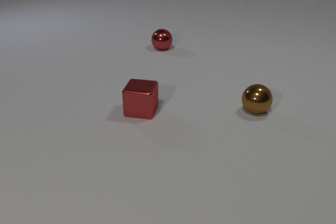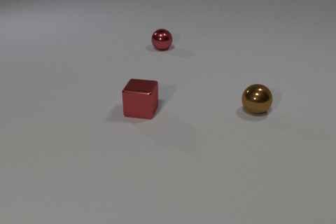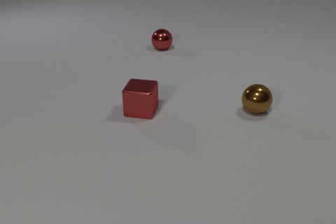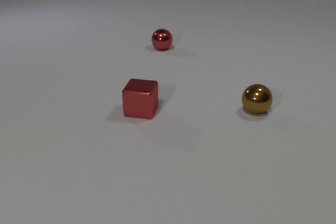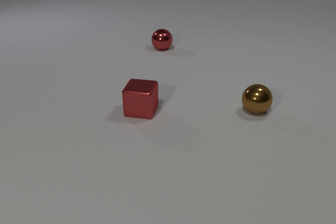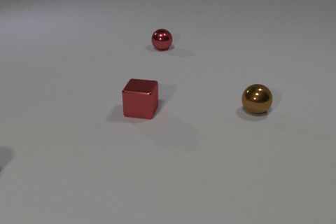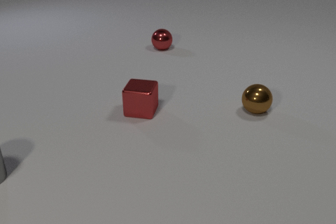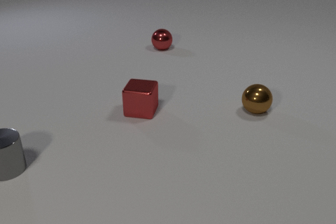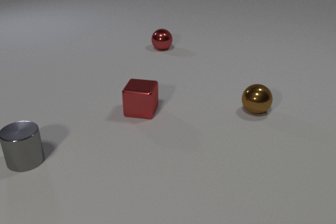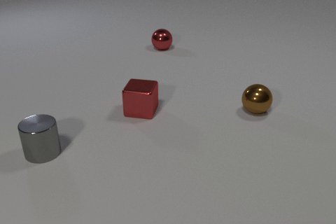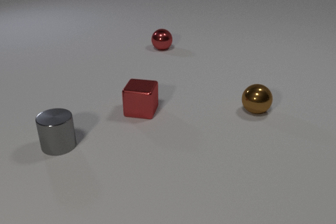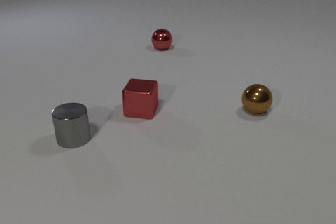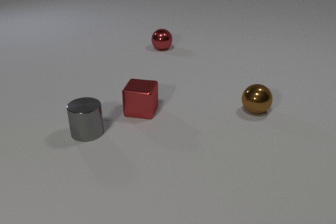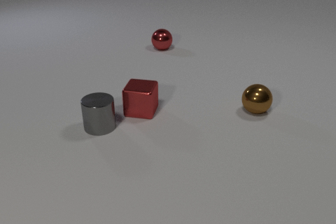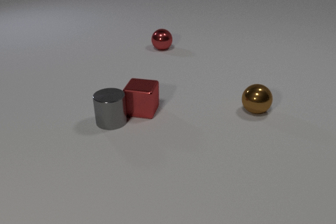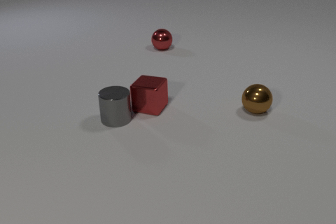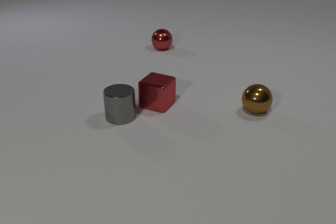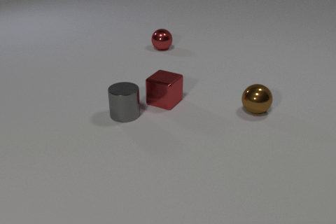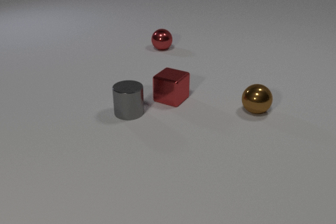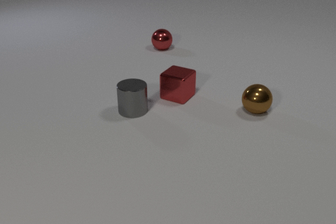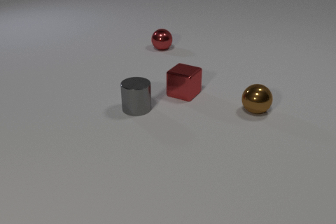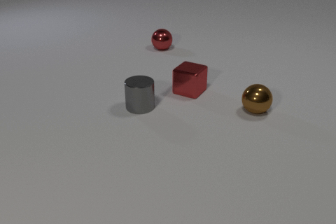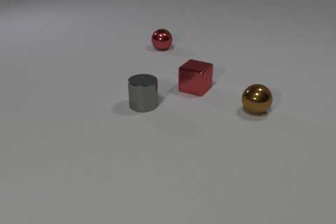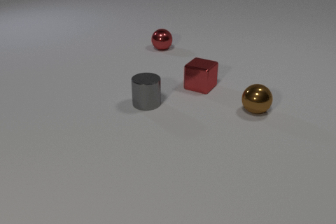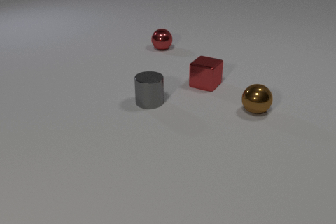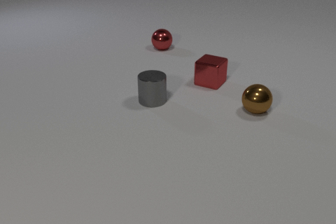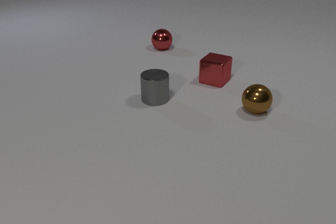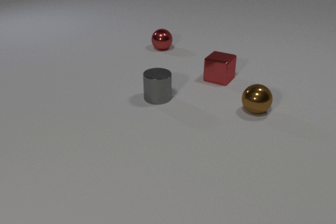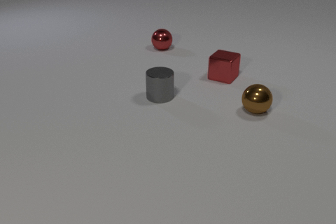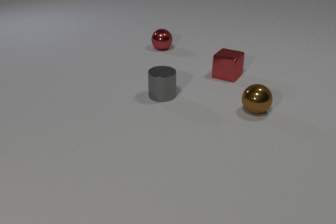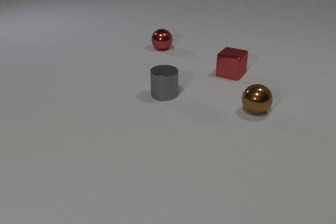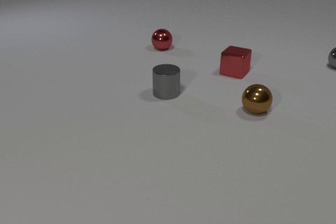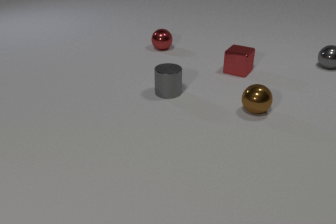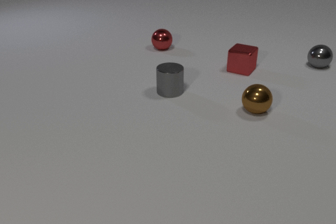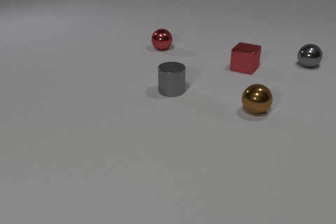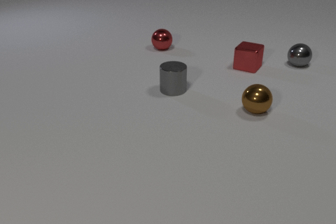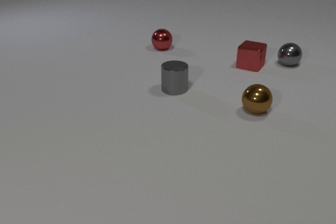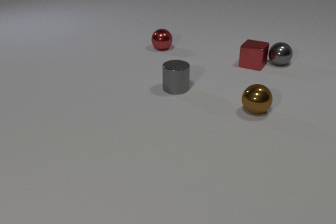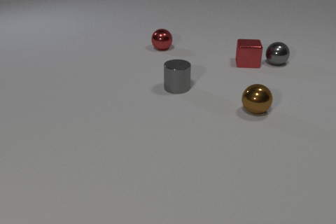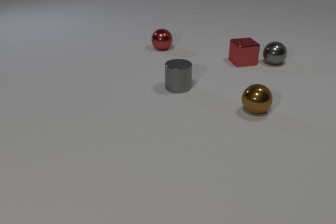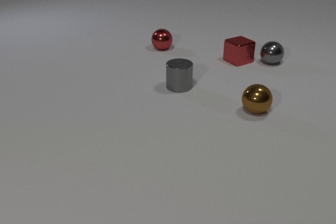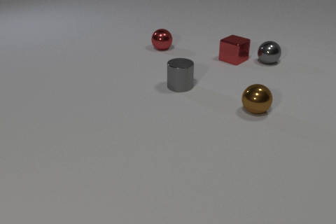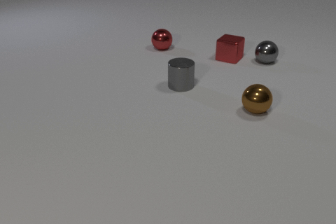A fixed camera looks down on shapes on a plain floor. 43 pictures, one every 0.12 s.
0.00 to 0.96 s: The gray metal cylinder comes in at the left edge, slides to the right.
0.96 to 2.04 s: The gray metal cylinder slides to the right and away from the camera. The red metal cube slides to the right and away from the camera. The gray metal cylinder and the red metal cube collide.
2.04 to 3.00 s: The gray metal cylinder slides to the right and away from the camera. The red metal cube slides to the right and away from the camera.
3.00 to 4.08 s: The gray metal cylinder slides away from the camera and to the right. The red metal cube slides away from the camera and to the right. The gray metal sphere comes in at the right edge, rolls to the left.
4.08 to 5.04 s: The gray metal cylinder slides away from the camera and to the right. The red metal cube slides away from the camera and to the left, spins counterclockwise seen from above by about 90 degrees, its near face sliding to the right. The gray metal sphere rolls to the left. The red metal cube and the gray metal sphere collide.
What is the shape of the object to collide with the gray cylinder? cube.
How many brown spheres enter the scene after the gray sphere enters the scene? 0.
How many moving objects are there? 3.
